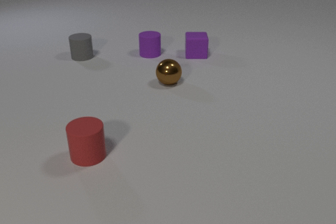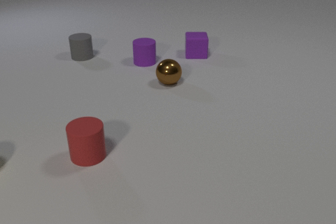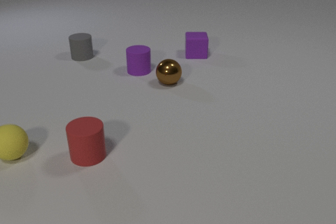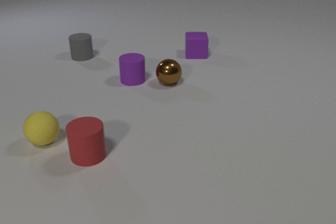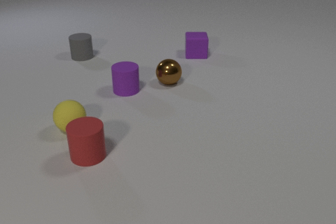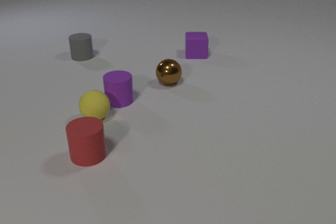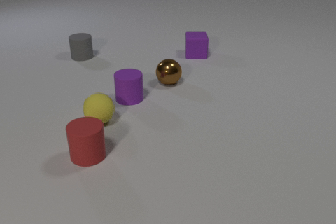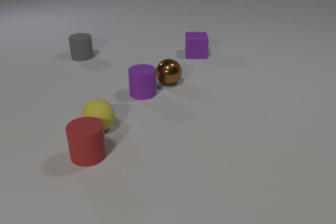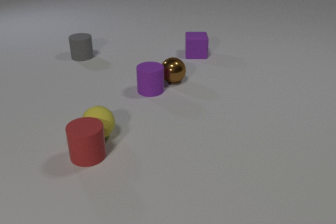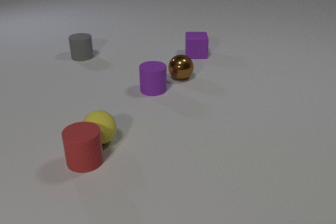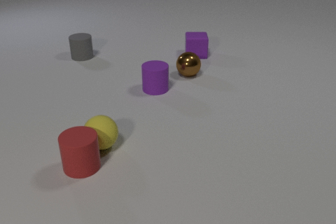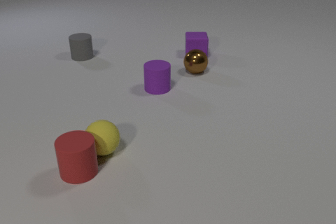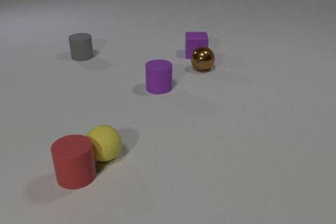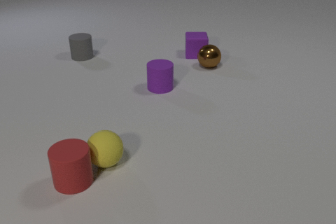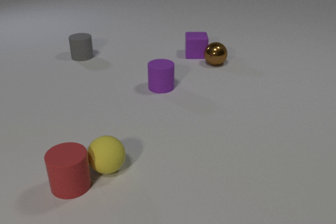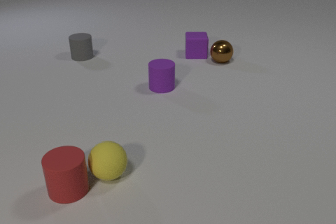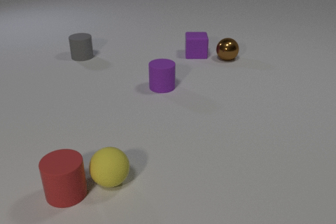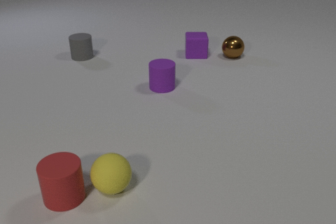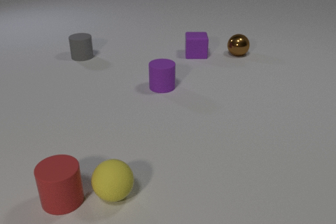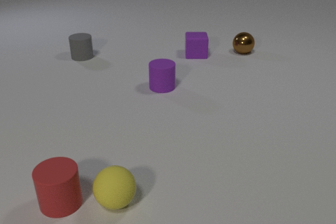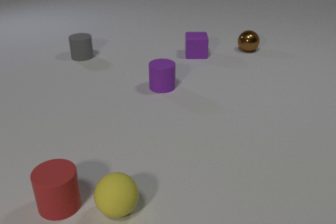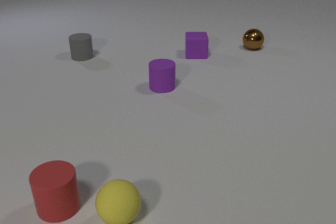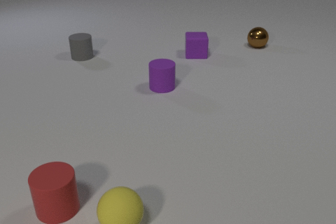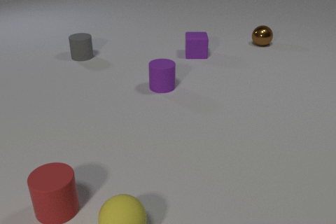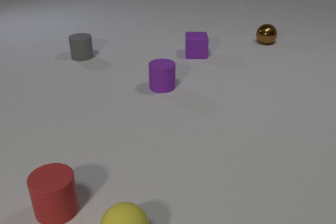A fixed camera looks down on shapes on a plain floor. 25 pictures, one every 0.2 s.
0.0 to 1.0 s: The yellow rubber sphere comes in at the left edge, rolls to the right and away from the camera. The purple rubber cylinder slides toward the camera.
1.0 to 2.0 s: The yellow rubber sphere rolls toward the camera. The purple rubber cylinder slides to the right and away from the camera. The red rubber cylinder slides toward the camera. The brown metal sphere rolls away from the camera and to the right. The yellow rubber sphere and the purple rubber cylinder collide. The purple rubber cylinder and the brown metal sphere collide. The yellow rubber sphere and the red rubber cylinder collide.
2.0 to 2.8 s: The yellow rubber sphere rolls toward the camera. The purple rubber cylinder slides to the right. The red rubber cylinder slides toward the camera and to the left. The brown metal sphere rolls away from the camera and to the right.
2.8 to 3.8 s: The yellow rubber sphere rolls toward the camera. The red rubber cylinder slides toward the camera and to the left. The brown metal sphere rolls away from the camera and to the right.
3.8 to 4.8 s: The yellow rubber sphere rolls toward the camera. The red rubber cylinder slides toward the camera. The brown metal sphere rolls away from the camera and to the right.
How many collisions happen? 3.
Are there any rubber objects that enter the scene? yes.
How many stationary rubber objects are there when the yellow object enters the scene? 3.
